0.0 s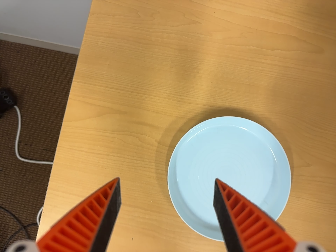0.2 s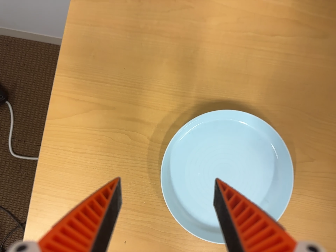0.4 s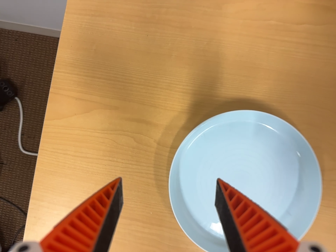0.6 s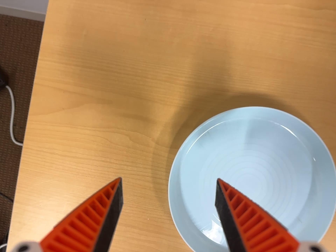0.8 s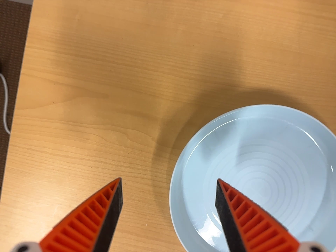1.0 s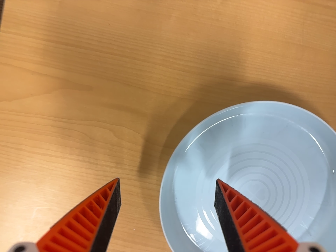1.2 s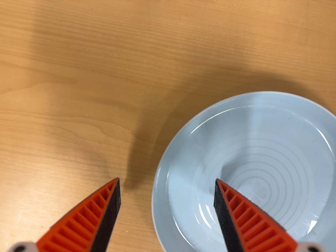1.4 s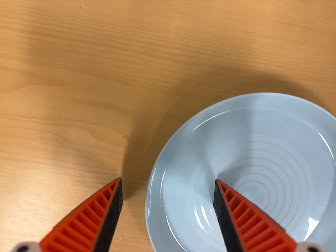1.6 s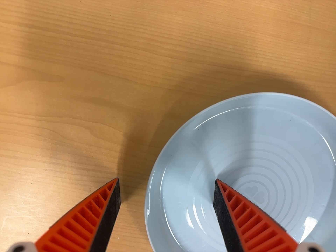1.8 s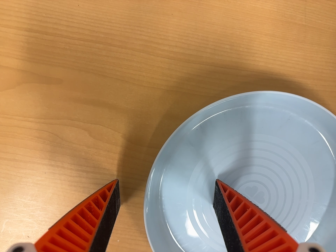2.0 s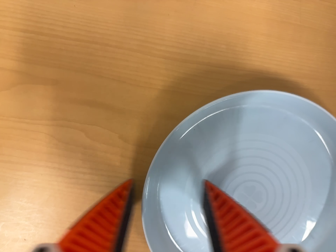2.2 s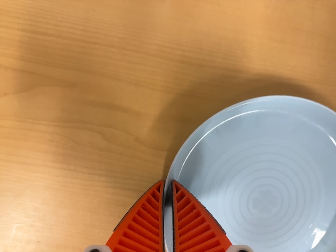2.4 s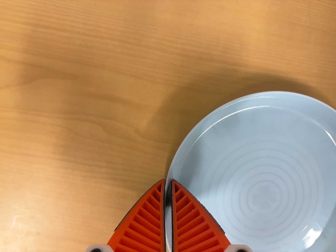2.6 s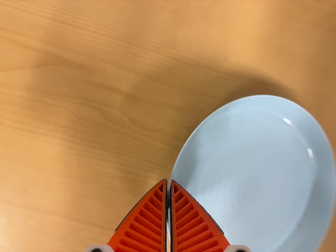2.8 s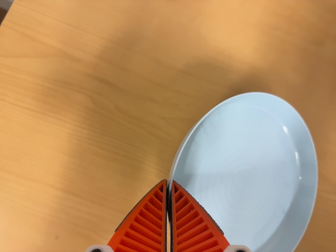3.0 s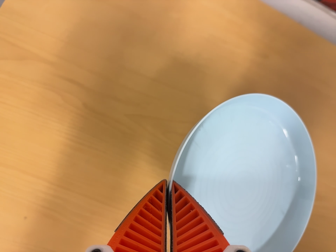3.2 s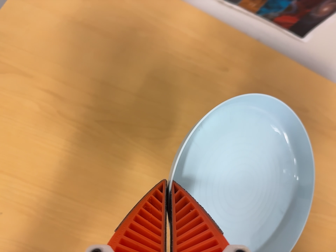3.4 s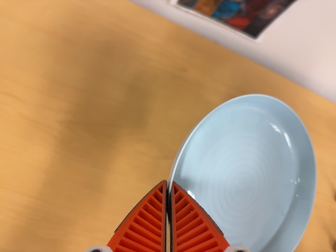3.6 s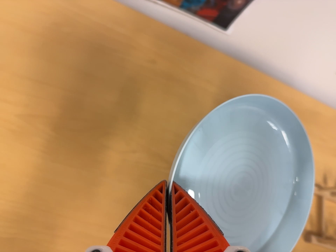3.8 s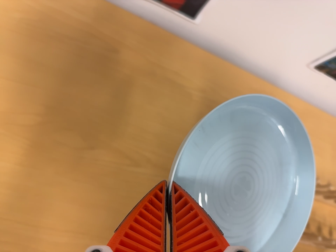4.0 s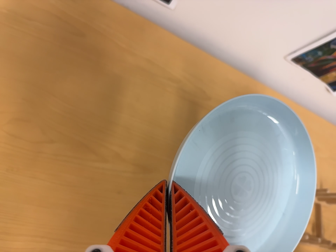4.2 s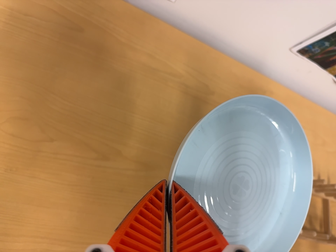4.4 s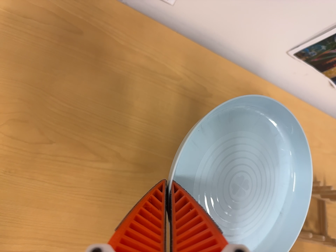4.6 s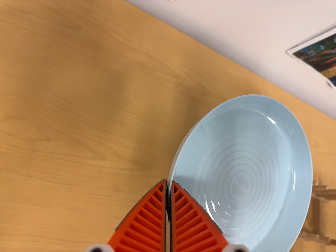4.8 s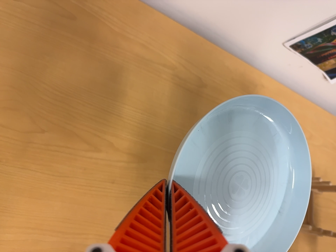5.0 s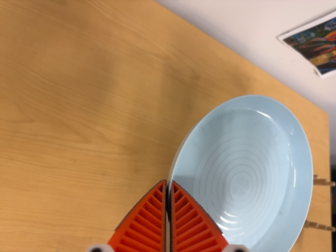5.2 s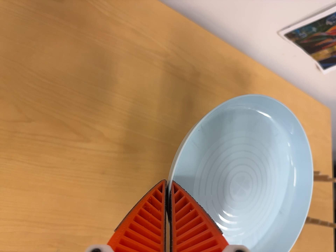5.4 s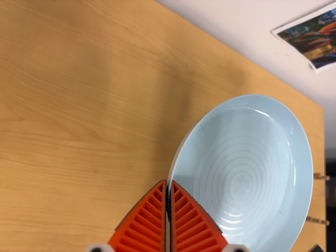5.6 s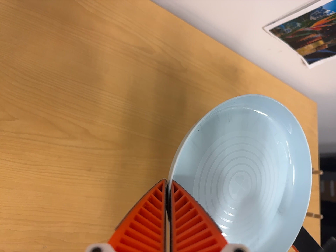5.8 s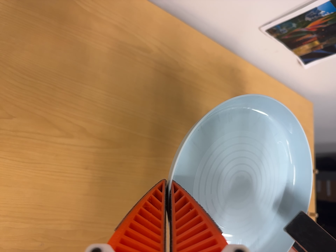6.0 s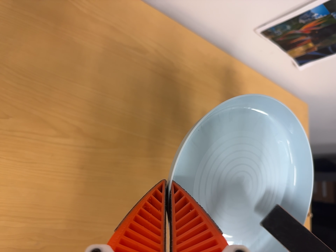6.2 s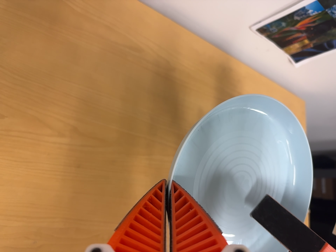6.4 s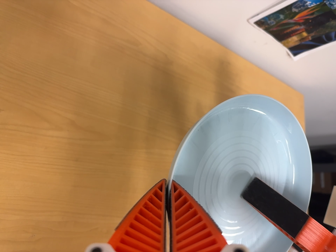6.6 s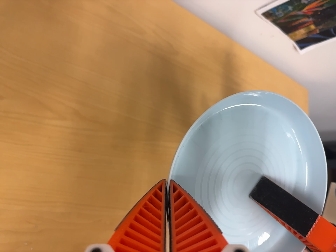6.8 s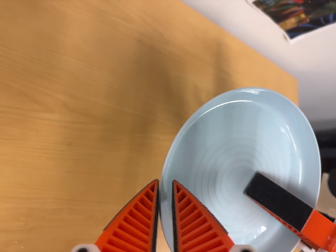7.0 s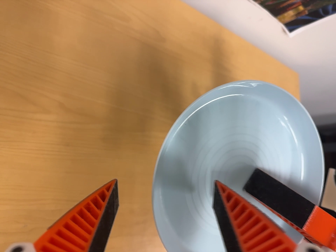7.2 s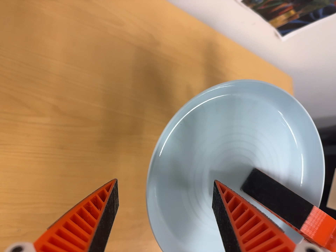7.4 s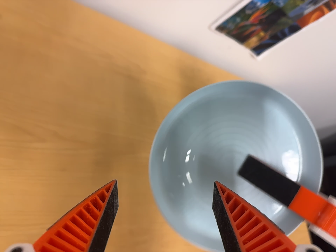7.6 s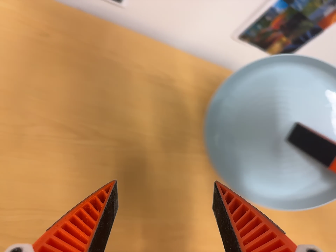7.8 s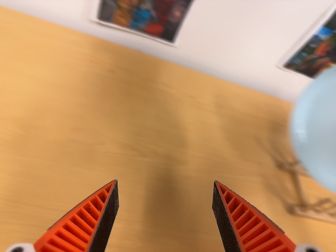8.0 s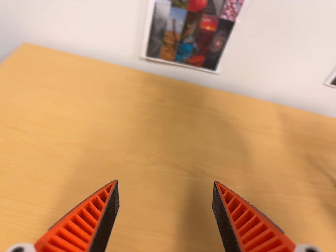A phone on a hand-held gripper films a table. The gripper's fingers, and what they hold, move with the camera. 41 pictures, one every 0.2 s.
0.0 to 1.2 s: The camera travels forward, about 18 cm, so what stands in front looms larger. Its aim tips toward the bottom of its view by about 10 degrees.
1.2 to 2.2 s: The camera shifts only a little, or ends up much as it began.
2.2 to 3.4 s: The scene slides to the left, as the camera pans about 15 degrees to its right. It travels backward, toward the bottom of its view and to its right, about 28 cm, so what stands in front gets smaller. Its aim tips toward the top of its view by about 25 degrees.
3.4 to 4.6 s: The camera swings to its right by about 10 degrees, and the scene slides to the left. It travels forward and to its right, about 12 cm, so what stands in front looms larger.
4.6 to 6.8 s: The camera's aim tips toward the bottom of its view by about 10 degrees, and the scene shifts upward.
6.8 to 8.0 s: The scene slides to the right, as the camera pans about 25 degrees to its left. It travels toward the bottom of its view and backward, about 18 cm. Its aim tips toward the top of its view by about 35 degrees. It rolls about its line of sight by about 15 degrees, and the scene rotates counterclockwise.
The film runs forward here.
